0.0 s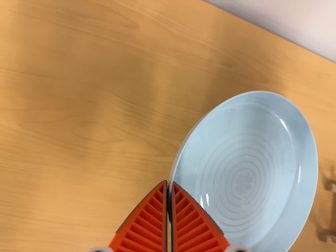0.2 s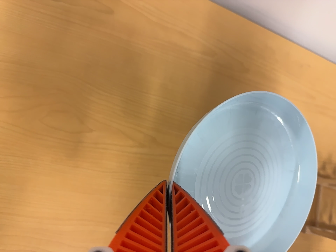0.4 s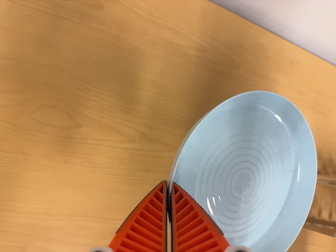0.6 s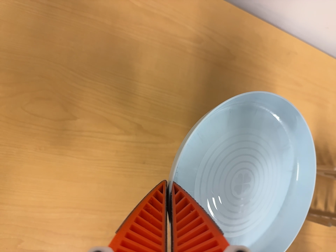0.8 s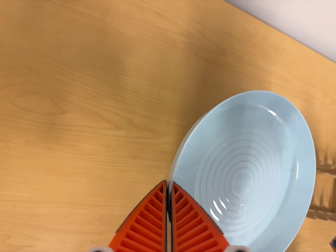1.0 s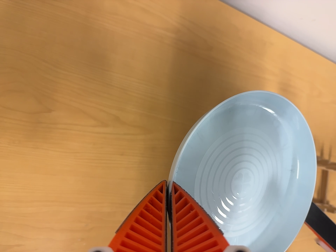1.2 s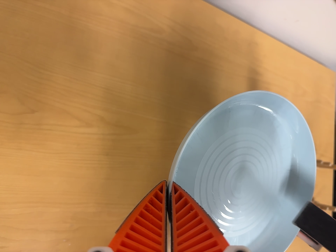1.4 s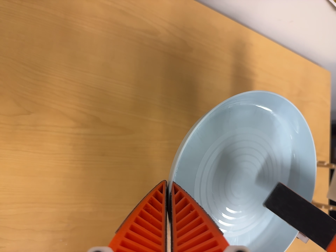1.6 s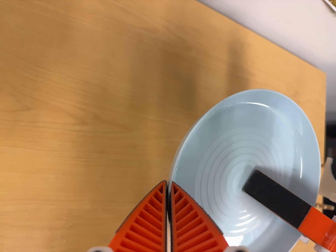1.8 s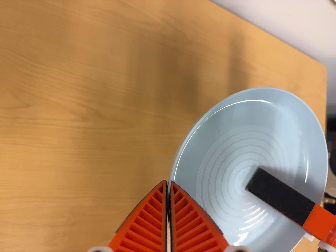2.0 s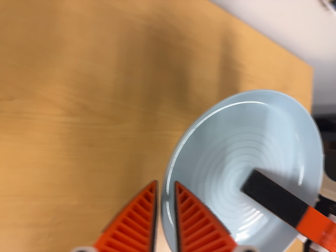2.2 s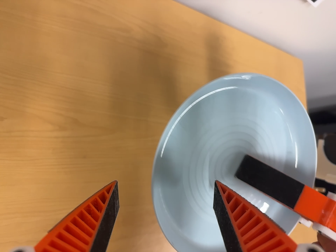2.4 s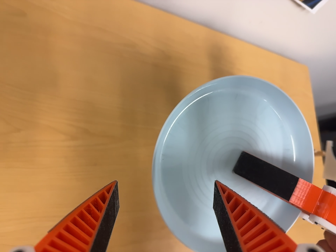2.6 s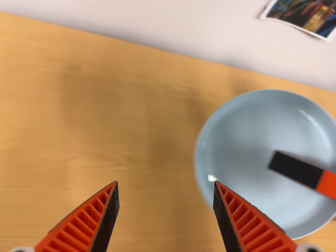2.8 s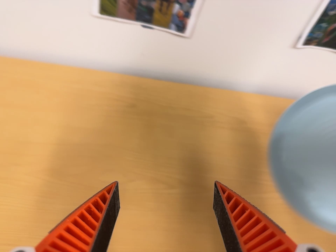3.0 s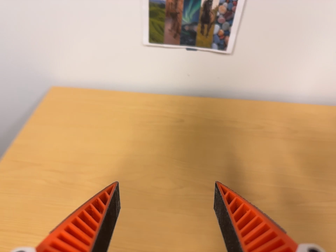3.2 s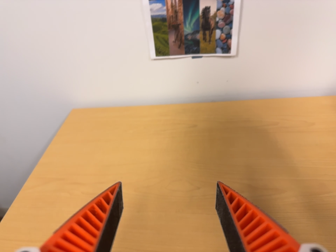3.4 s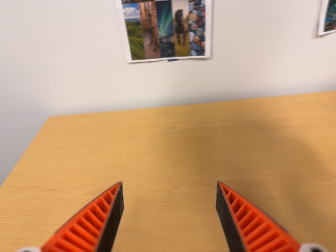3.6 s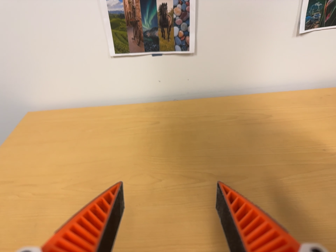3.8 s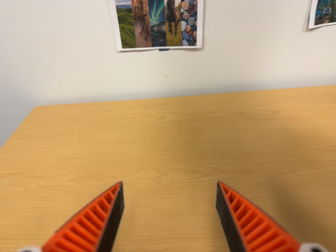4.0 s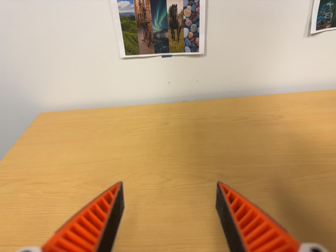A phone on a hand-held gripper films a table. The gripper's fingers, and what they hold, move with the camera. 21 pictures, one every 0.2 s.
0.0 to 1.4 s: The camera travels to its right, about 7 cm, so close, fixed things drift to the left.
1.4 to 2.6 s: The camera travels toward the bottom of its view and backward, about 8 cm. Its aim tips toward the top of its view by about 15 degrees. It rolls about its line of sight by about 10 degrees, and the scene rotates counterclockwise.
2.6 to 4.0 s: The camera pans to its left by about 25 degrees. It travels toward the bottom of its view, about 24 cm. Its aim tips toward the top of its view by about 30 degrees. It rolls about its line of sight by about 15 degrees, and the scene rotates counterclockwise.
The film runs forward here.
